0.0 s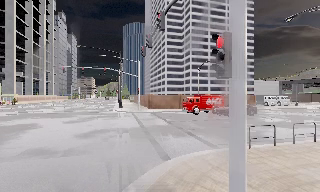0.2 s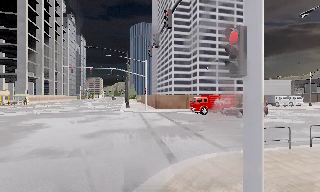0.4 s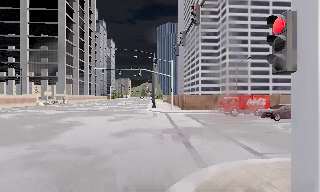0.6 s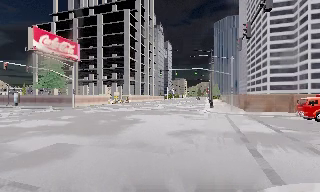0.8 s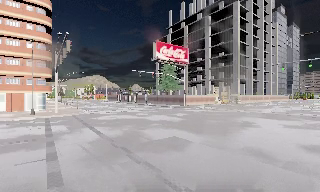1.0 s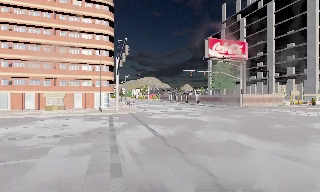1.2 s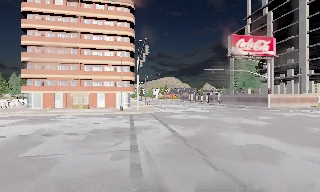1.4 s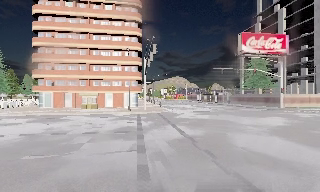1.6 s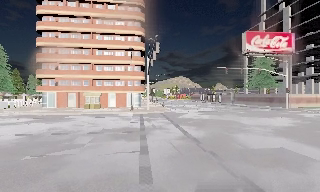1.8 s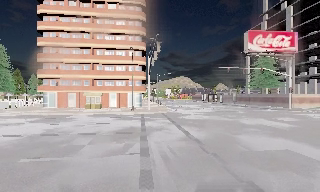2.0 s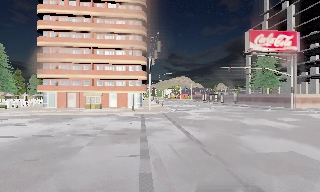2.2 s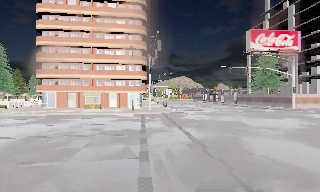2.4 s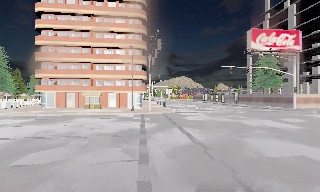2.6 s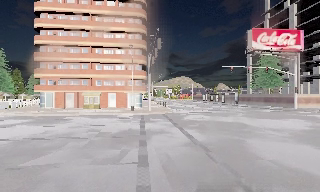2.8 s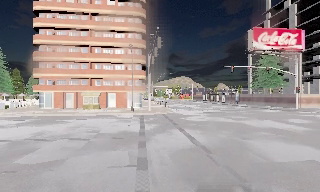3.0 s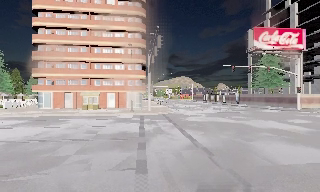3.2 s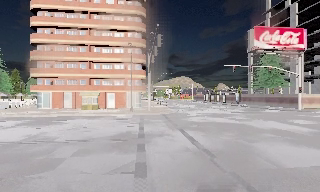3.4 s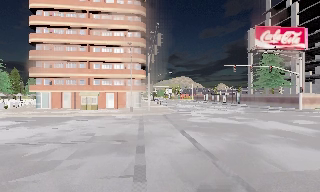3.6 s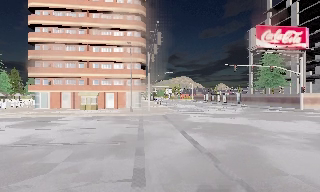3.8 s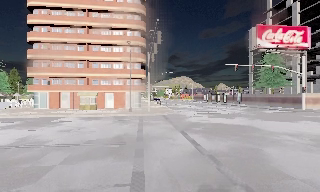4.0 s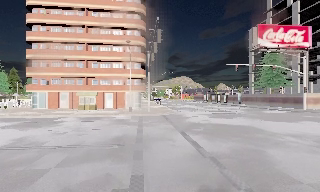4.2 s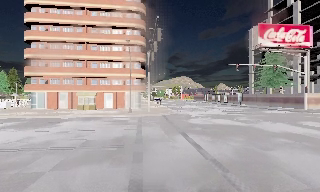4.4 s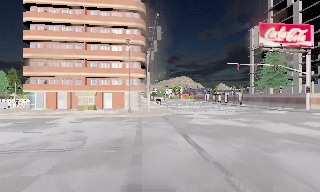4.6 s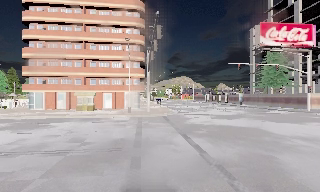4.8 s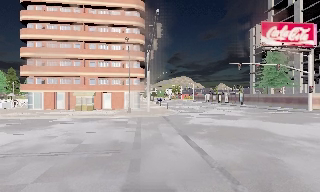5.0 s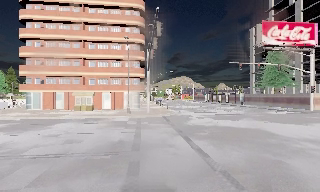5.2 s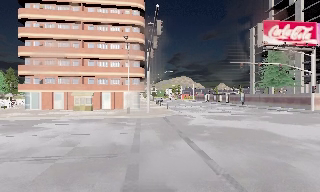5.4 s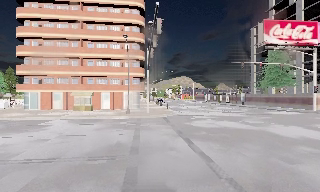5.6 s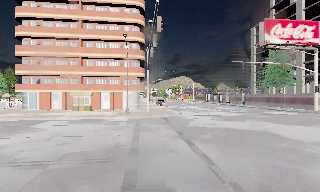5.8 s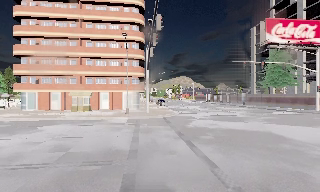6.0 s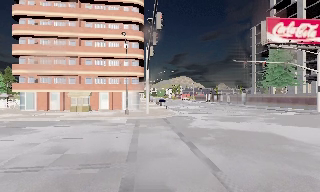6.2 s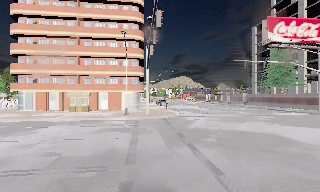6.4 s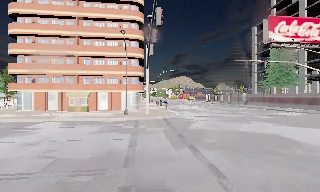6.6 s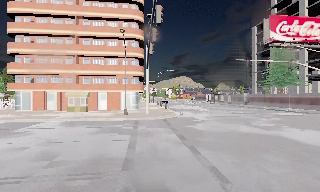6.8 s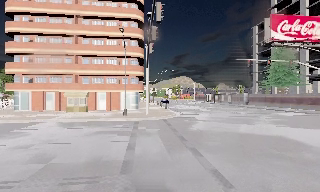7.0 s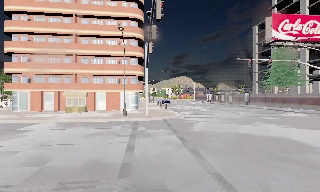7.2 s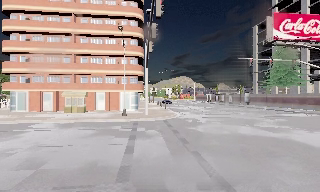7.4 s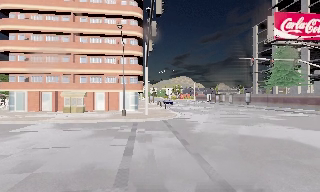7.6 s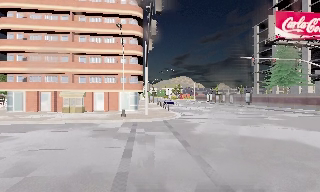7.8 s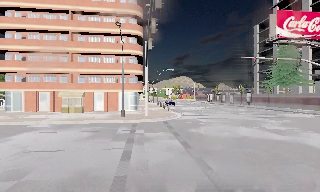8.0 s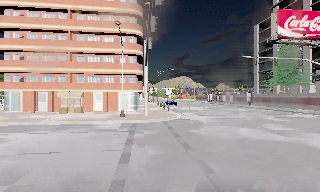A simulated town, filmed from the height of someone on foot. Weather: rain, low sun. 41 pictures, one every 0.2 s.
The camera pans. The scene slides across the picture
to the right.
The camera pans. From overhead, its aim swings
counterclockwise.
0.0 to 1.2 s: The camera swings to its left by about 95 degrees, and the scene slides to the right. It travels forward, about 1 m.
1.2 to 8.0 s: The camera travels forward, about 7 m, so what stands in front looms larger.
The film runs forward here.
